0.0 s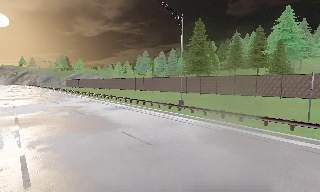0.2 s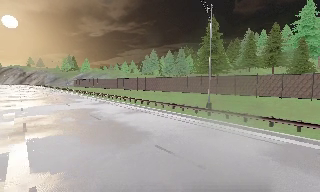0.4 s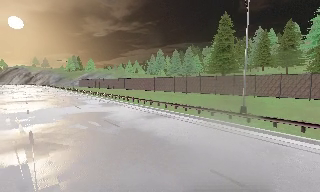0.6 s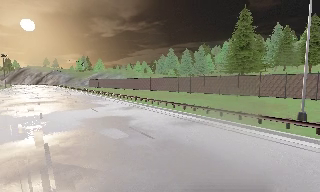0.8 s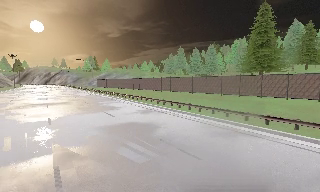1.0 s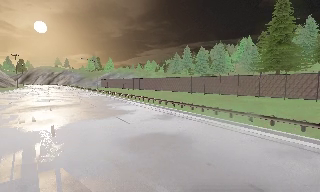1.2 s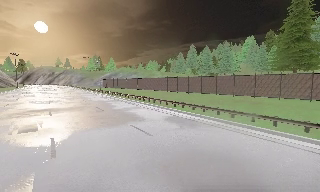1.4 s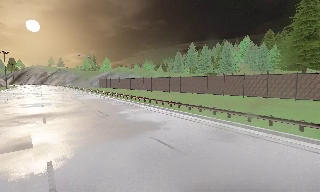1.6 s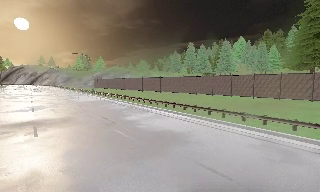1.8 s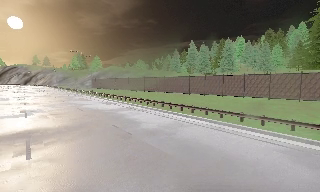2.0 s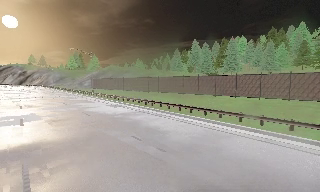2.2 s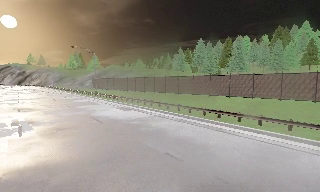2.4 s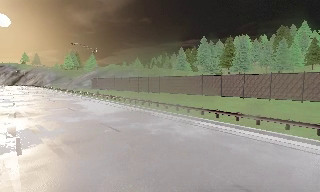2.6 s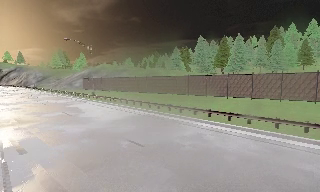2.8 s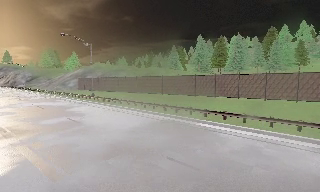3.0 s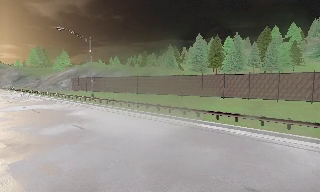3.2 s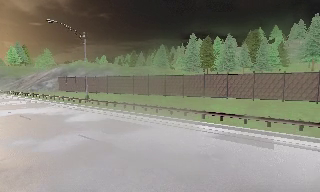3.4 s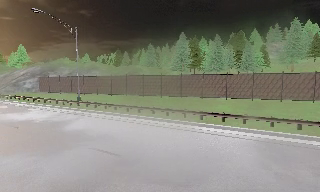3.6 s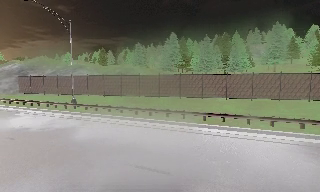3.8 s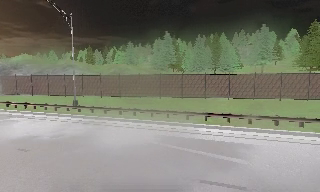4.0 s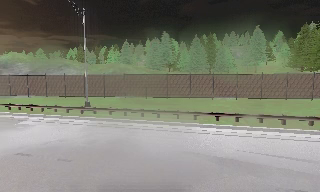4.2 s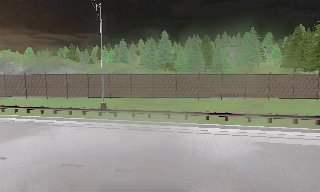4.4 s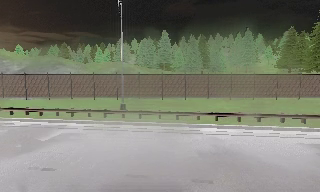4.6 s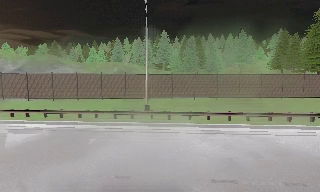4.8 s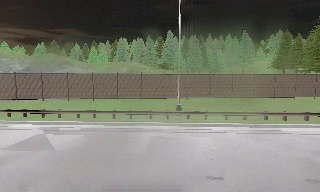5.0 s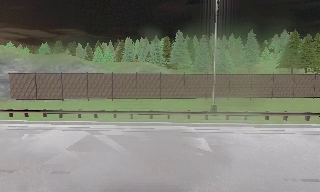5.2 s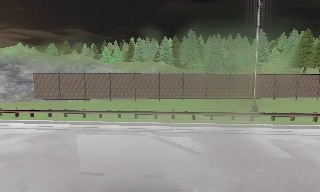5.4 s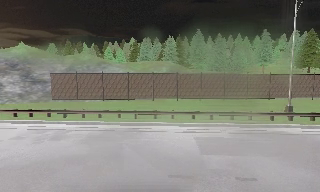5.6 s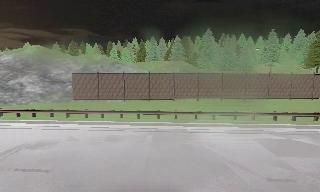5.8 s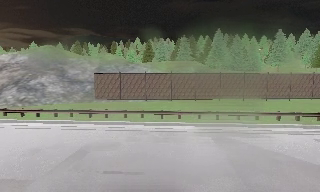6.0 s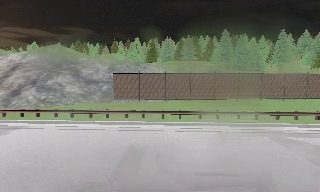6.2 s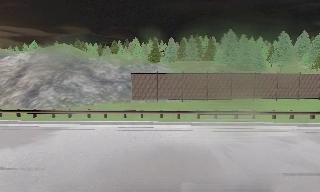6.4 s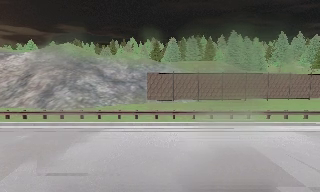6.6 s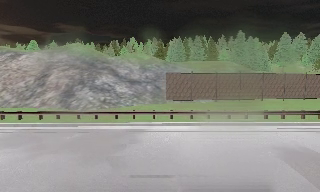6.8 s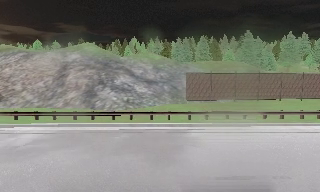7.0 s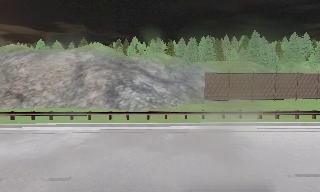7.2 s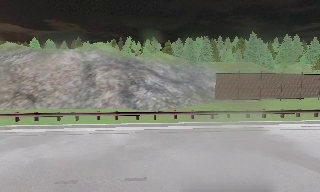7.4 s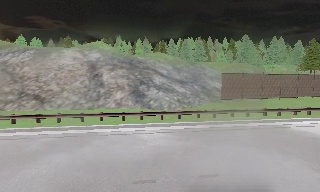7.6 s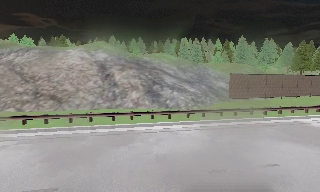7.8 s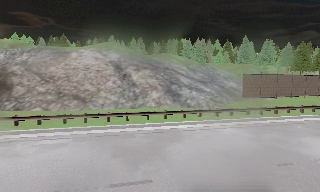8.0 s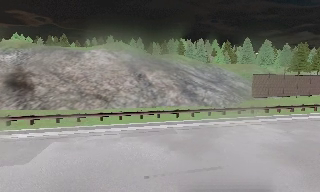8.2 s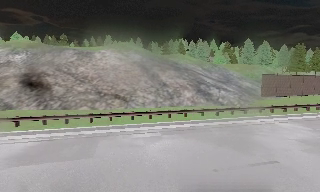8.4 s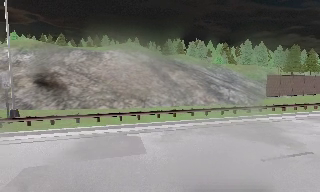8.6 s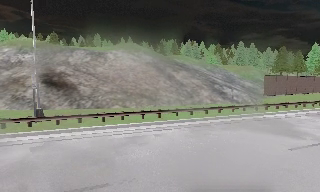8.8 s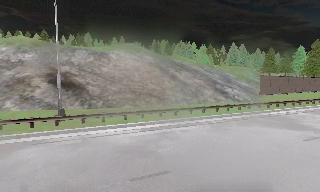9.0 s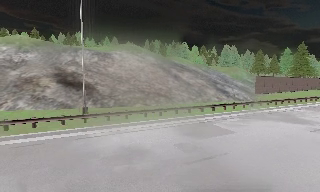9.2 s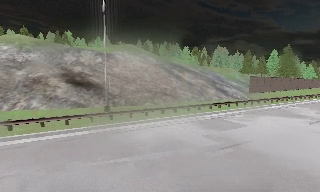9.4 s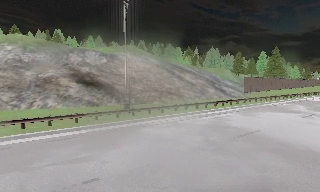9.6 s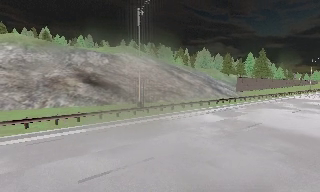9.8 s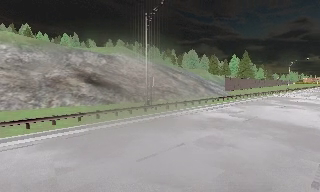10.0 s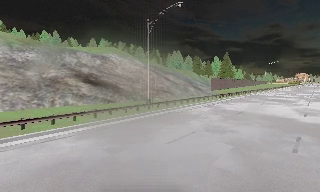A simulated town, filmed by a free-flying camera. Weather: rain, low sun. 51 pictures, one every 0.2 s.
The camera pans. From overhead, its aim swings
clockwise.
0.0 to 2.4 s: The camera travels forward and to its left, about 25 m, so what stands in front looms larger.
2.4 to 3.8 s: The camera pans to its right, which is clockwise from overhead, by about 30 degrees. It travels to its left and forward, about 15 m.
3.8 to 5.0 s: The camera pans to its right, which is clockwise from overhead, by about 15 degrees. It travels to its left, about 13 m, so close, fixed things drift to the right.
5.0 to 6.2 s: The camera travels to its left, about 14 m, so close, fixed things drift to the right.
6.2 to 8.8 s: The camera pans to its right, which is clockwise from overhead, by about 25 degrees. It travels to its left, about 25 m, so close, fixed things drift to the right.
8.8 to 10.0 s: The camera pans to its right, which is clockwise from overhead, by about 25 degrees. It travels to its left and backward, about 11 m.
The film runs forward here.
